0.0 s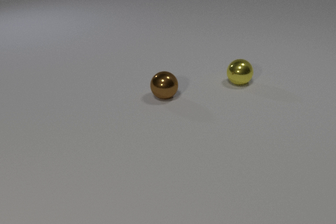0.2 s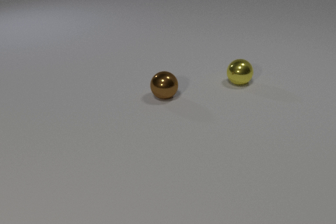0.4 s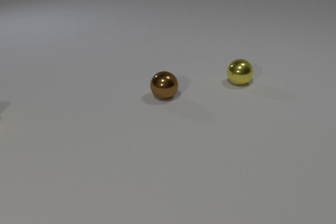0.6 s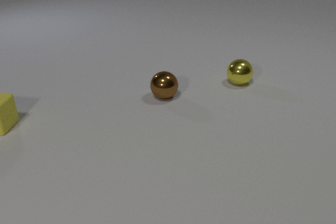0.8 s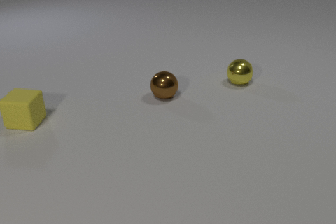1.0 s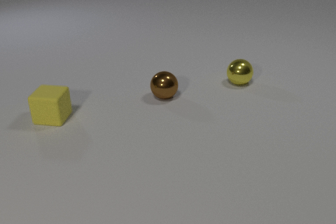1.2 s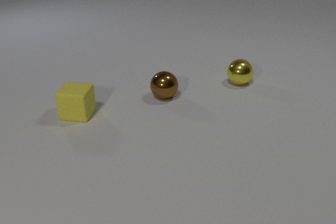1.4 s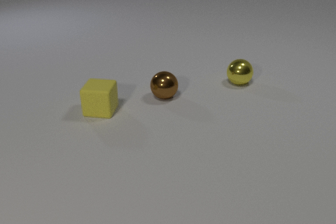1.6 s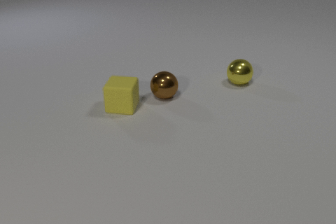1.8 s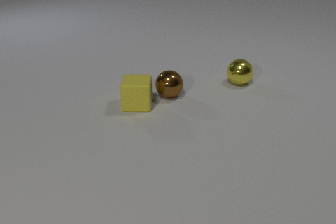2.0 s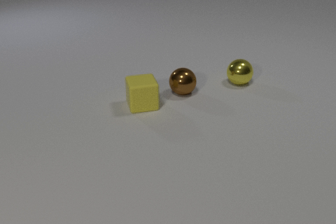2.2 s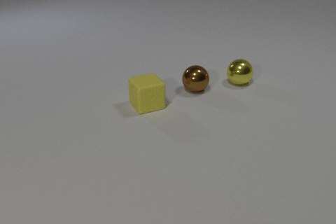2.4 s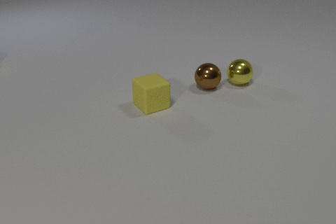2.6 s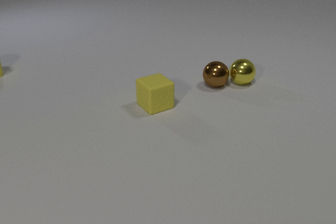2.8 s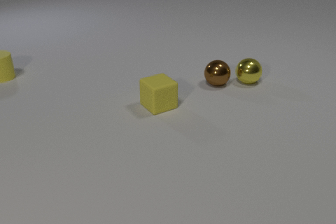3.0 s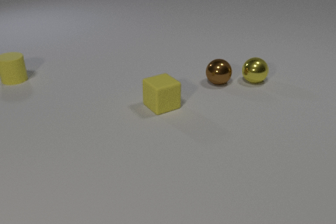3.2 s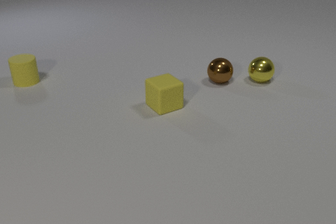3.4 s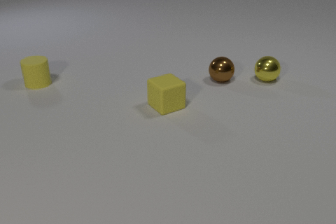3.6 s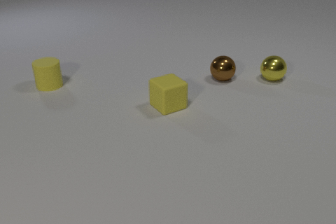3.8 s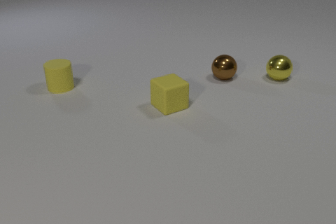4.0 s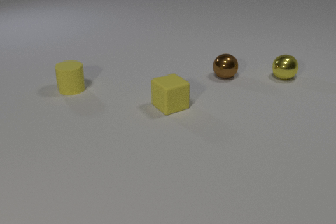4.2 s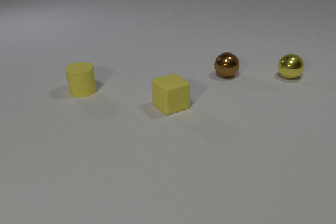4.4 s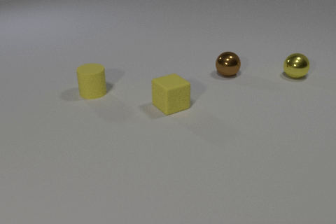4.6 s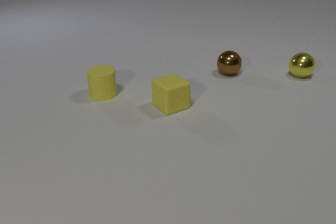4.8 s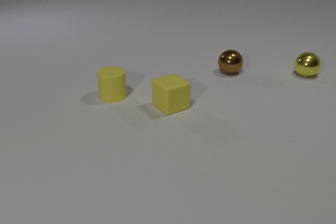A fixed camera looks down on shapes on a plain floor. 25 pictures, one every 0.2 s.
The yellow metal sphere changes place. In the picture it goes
to the right.
The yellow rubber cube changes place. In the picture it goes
to the right.
0.0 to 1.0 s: The yellow rubber cube comes in at the left edge, slides to the right.
1.0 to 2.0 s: The yellow rubber cube slides to the right, spins counterclockwise seen from above by about 15 degrees, its near face sliding to the right. The brown metal sphere rolls to the right and away from the camera. The yellow rubber cube and the brown metal sphere collide.
2.0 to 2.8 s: The yellow rubber cube slides to the right. The brown metal sphere rolls to the right and away from the camera. The yellow rubber cylinder comes in at the left edge, slides to the right and toward the camera. The yellow metal sphere rolls to the right. The brown metal sphere and the yellow metal sphere collide.
2.8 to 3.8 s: The yellow rubber cube slides to the right. The brown metal sphere rolls away from the camera and to the right. The yellow rubber cylinder slides to the right and toward the camera. The yellow metal sphere rolls to the right and away from the camera.
3.8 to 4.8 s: The brown metal sphere rolls away from the camera and to the right. The yellow rubber cylinder slides to the right and toward the camera. The yellow metal sphere rolls to the right and away from the camera.
What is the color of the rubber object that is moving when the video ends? yellow.
How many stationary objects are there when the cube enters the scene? 2.
Are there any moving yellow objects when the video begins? no.
